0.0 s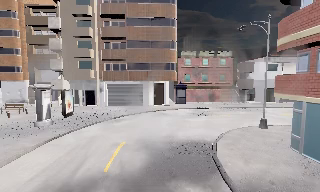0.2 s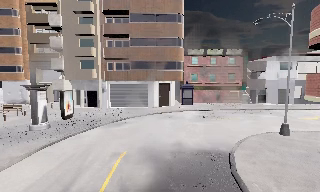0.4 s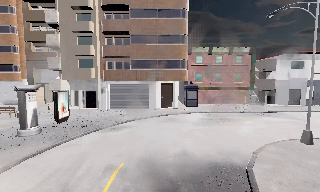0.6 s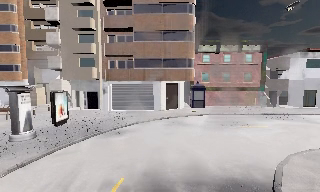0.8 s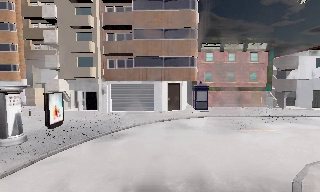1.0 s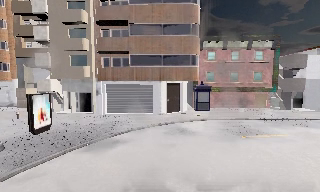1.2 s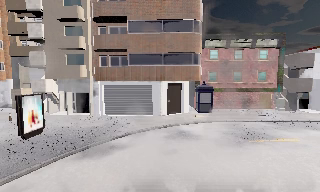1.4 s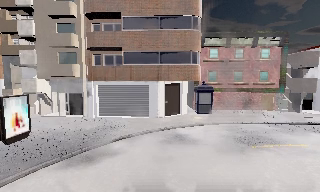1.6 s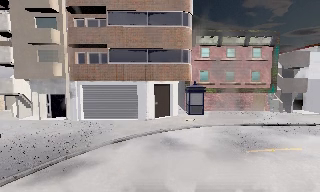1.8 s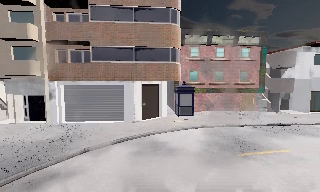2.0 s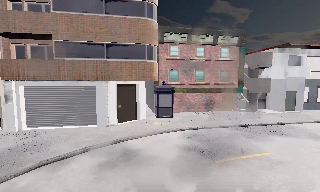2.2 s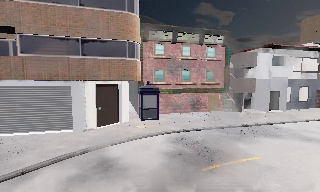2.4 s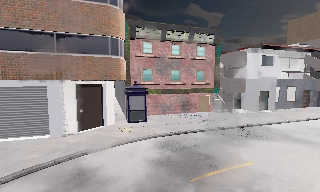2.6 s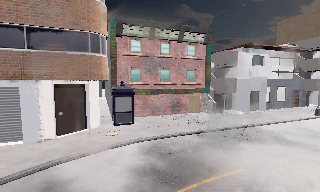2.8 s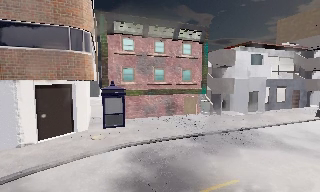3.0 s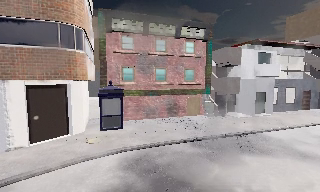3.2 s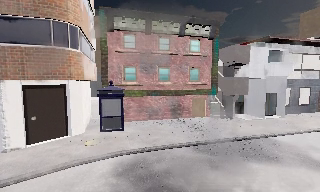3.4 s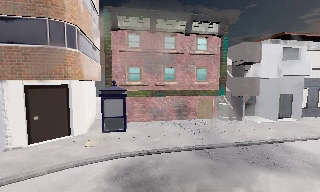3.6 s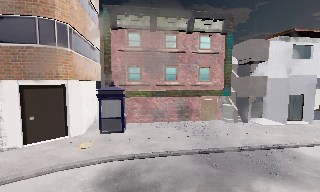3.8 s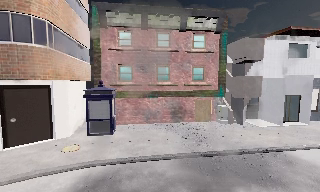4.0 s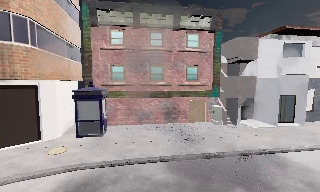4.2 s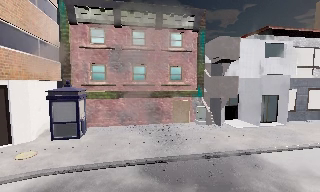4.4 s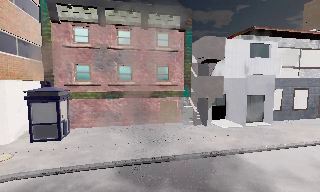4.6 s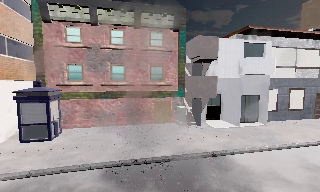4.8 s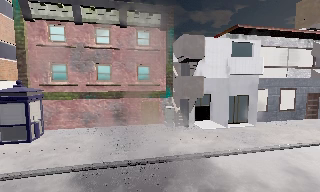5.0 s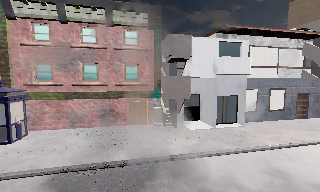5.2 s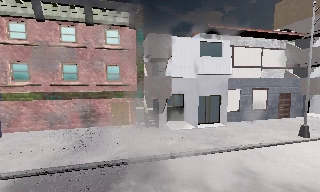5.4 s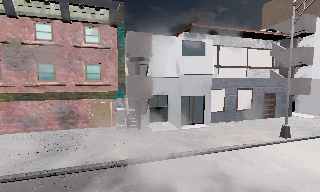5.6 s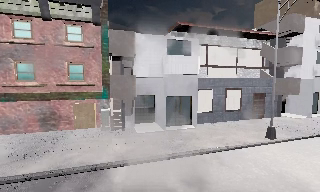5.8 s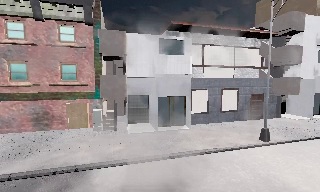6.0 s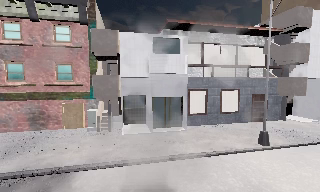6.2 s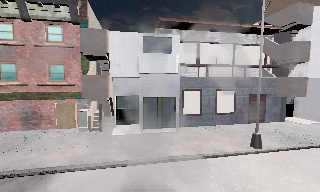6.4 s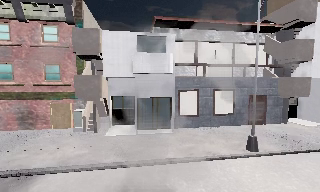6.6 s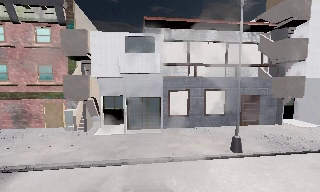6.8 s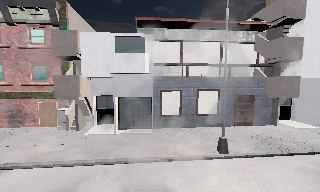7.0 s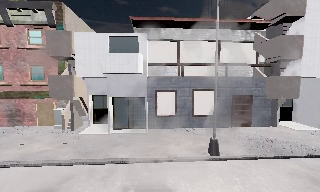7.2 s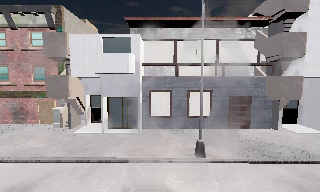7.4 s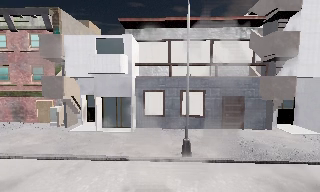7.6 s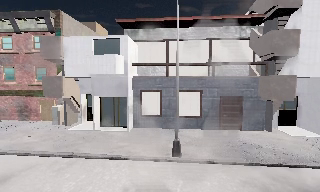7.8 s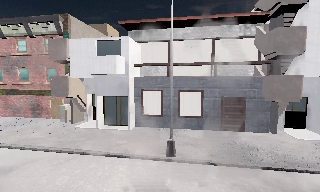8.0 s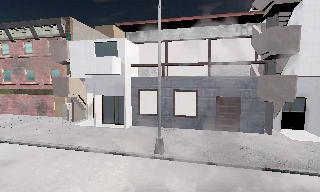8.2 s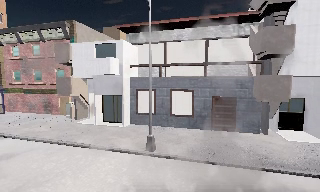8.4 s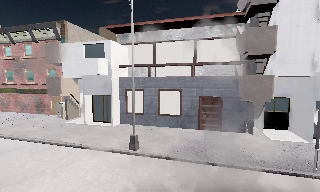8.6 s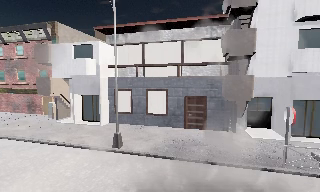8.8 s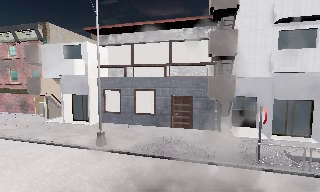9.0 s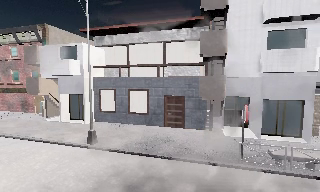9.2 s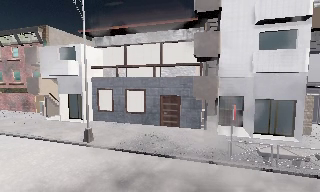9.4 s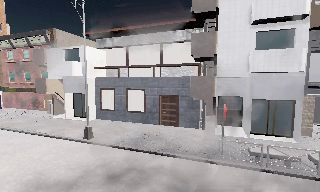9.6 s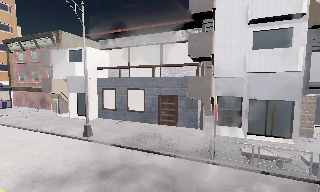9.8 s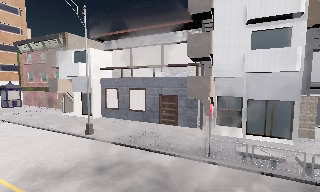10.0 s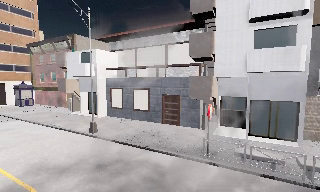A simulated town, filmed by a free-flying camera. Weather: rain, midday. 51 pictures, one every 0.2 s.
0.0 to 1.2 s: The camera travels forward, about 6 m, so what stands in front looms larger.
1.2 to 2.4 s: The camera swings to its right by about 20 degrees, and the scene slides to the left. It travels forward, about 4.5 m, so what stands in front looms larger.
2.4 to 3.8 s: The camera travels forward and to its right, about 5 m, so what stands in front looms larger.
3.8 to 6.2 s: The camera travels to its right, about 9 m, so close, fixed things drift to the left.
6.2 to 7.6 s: The camera pans to its left, which is counterclockwise from overhead, by about 15 degrees. It travels to its right, about 6 m.
7.6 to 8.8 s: The camera travels to its right, about 5 m, so close, fixed things drift to the left.
8.8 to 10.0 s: The camera pans to its left, which is counterclockwise from overhead, by about 15 degrees. It travels to its right, about 3.5 m.
The film runs forward here.
